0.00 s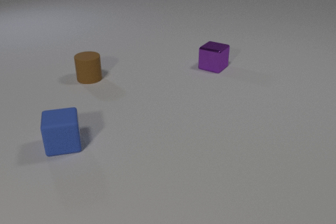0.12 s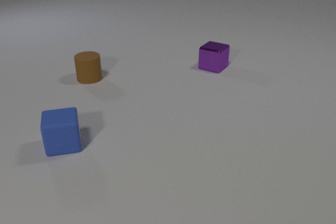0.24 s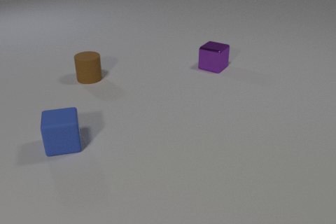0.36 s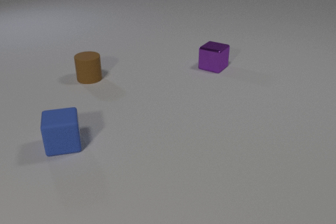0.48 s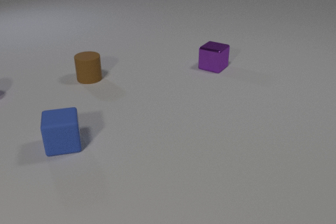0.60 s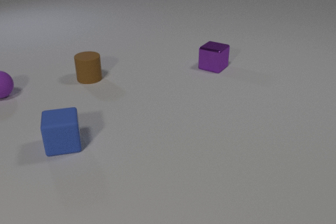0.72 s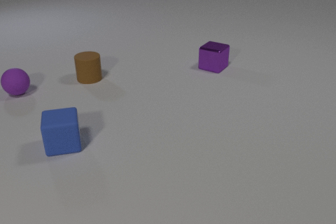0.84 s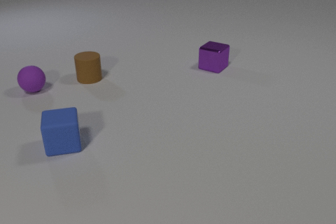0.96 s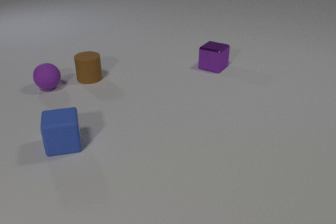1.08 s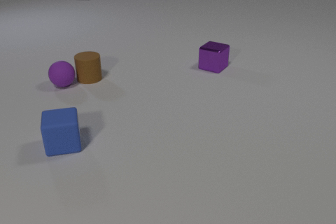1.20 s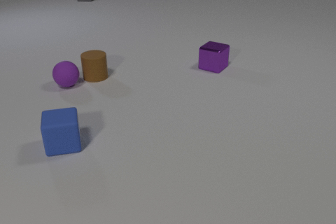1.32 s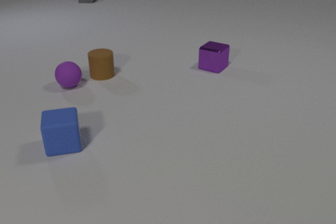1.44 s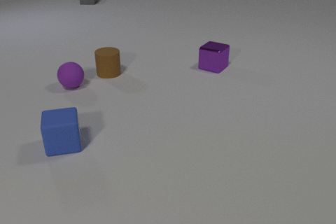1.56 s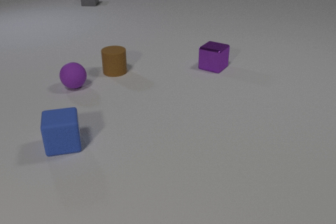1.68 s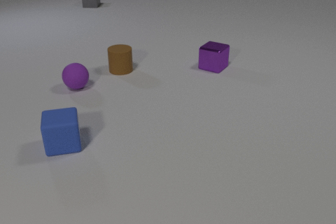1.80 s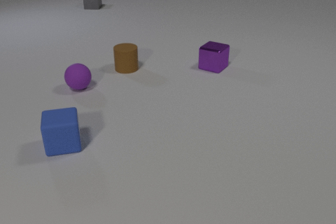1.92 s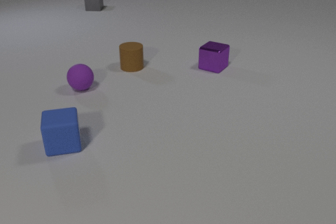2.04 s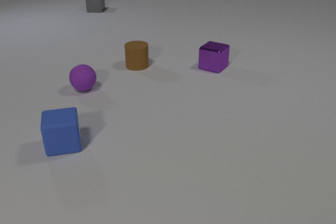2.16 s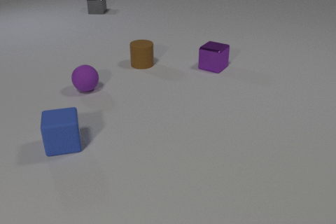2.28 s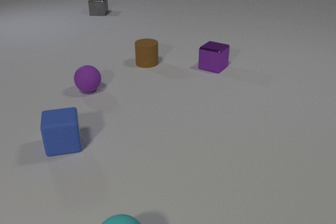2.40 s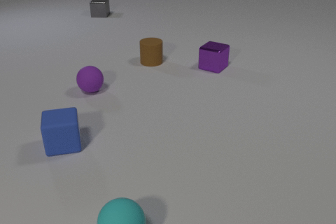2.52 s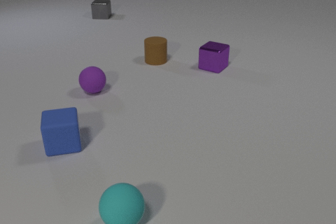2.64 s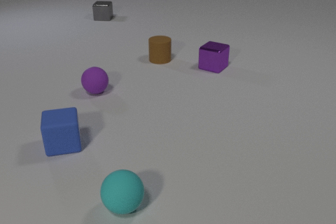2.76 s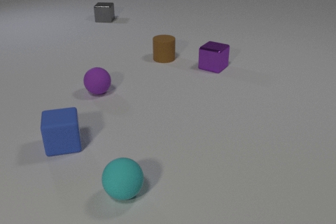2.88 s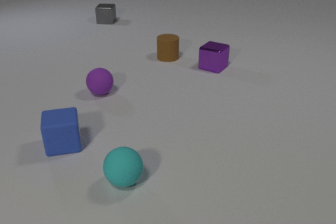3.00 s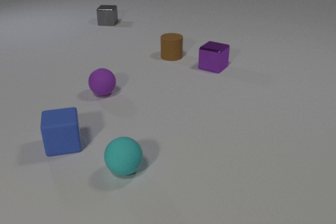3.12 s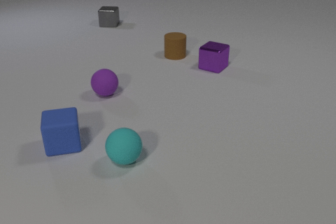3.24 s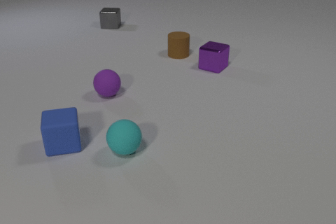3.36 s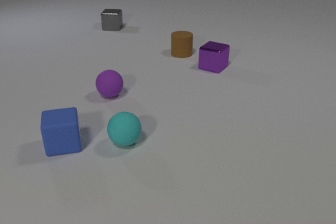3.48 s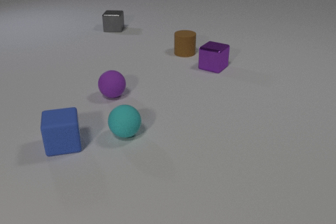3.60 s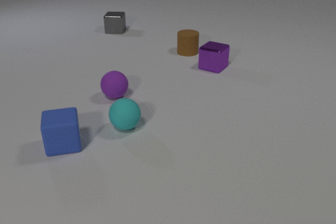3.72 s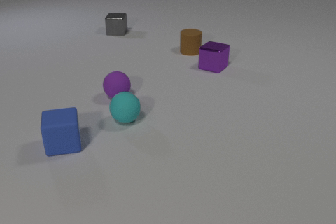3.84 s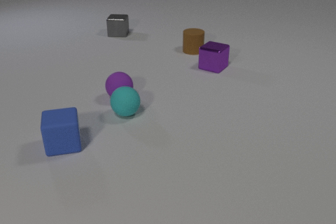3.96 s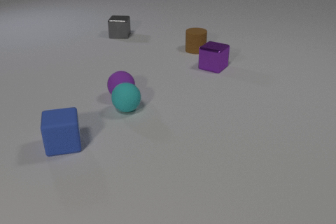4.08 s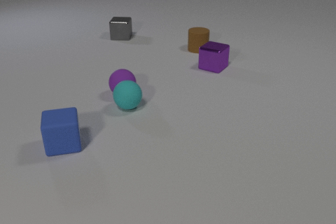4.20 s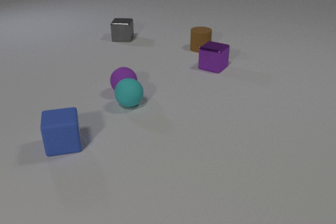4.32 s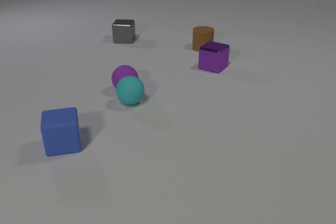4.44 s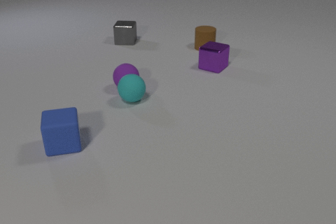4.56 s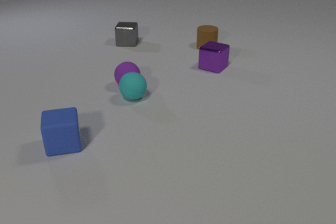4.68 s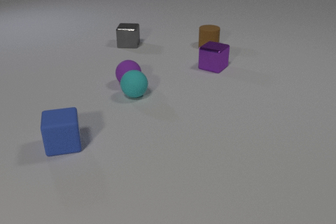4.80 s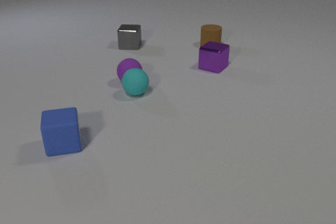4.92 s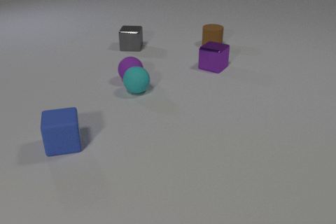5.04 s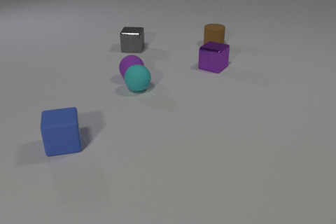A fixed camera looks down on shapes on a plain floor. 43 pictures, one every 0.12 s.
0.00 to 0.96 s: The purple rubber sphere comes in at the left edge, rolls to the right.
0.96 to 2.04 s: The purple rubber sphere rolls to the right. The brown rubber cylinder slides to the right and away from the camera. The gray metal cube slides toward the camera. The purple rubber sphere and the brown rubber cylinder collide.
2.04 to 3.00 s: The purple rubber sphere rolls to the right and toward the camera. The brown rubber cylinder slides to the right and away from the camera. The cyan rubber sphere comes in at the bottom edge, rolls away from the camera. The gray metal cube slides toward the camera.
3.00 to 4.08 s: The purple rubber sphere rolls to the right. The brown rubber cylinder slides to the right and away from the camera. The cyan rubber sphere rolls away from the camera. The gray metal cube slides toward the camera. The purple rubber sphere and the cyan rubber sphere collide.
4.08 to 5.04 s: The purple rubber sphere rolls away from the camera. The brown rubber cylinder slides to the right and away from the camera. The cyan rubber sphere rolls away from the camera. The gray metal cube slides toward the camera.
How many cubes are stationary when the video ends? 2.
How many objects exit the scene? 0.
How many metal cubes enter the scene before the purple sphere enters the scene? 0.
